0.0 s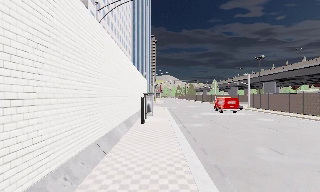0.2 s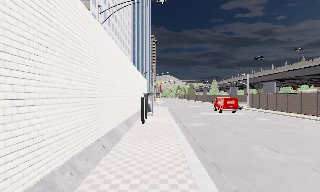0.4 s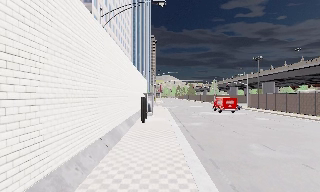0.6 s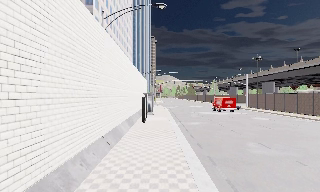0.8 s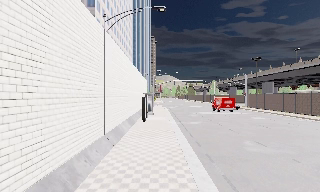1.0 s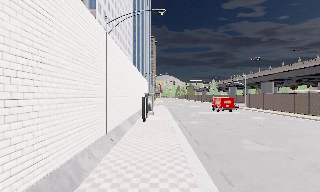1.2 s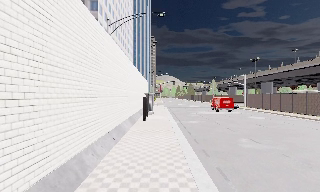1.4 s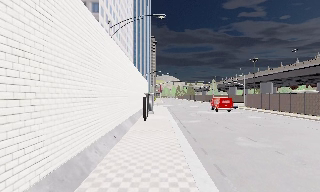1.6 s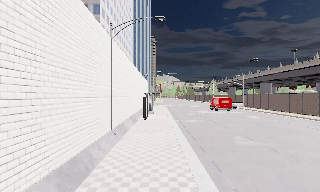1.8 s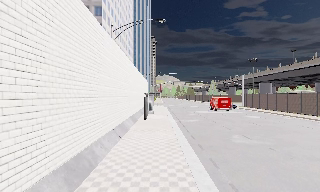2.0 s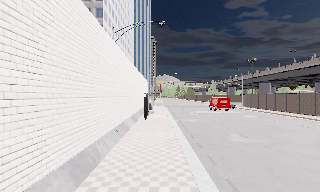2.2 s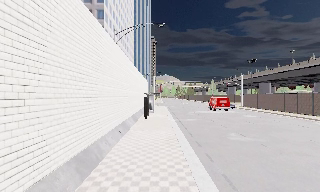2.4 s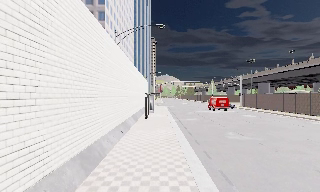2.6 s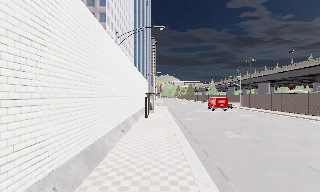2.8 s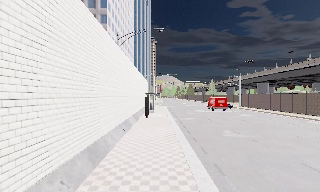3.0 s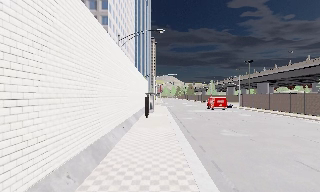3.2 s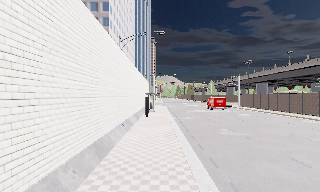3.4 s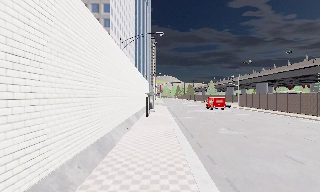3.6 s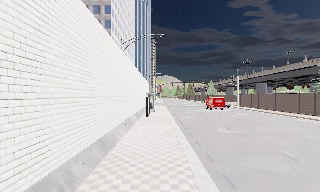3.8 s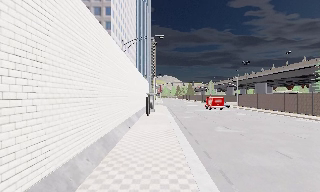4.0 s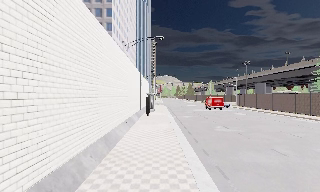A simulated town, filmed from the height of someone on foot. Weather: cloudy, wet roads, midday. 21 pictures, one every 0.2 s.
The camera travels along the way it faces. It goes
backward.
0.0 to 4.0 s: The camera travels backward, about 6 m, so what stands in front gets smaller.
The film runs backward here.
